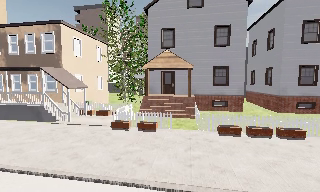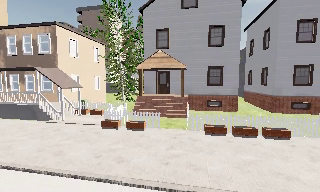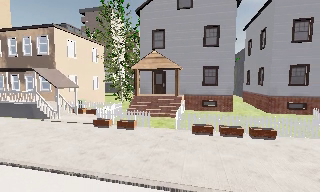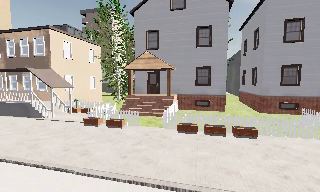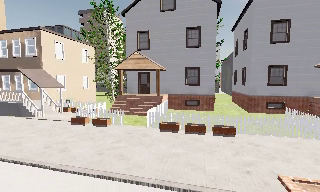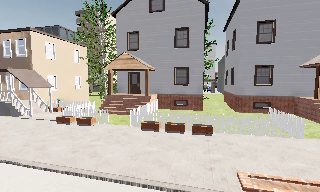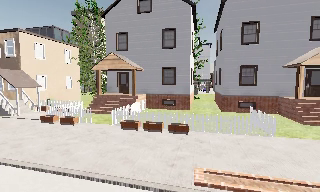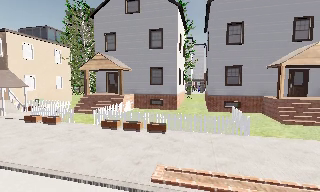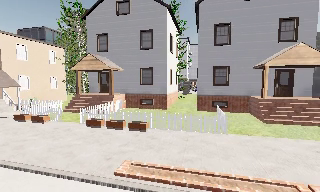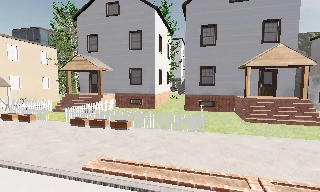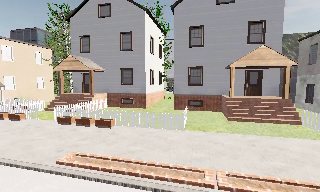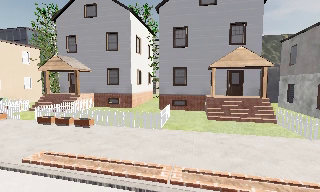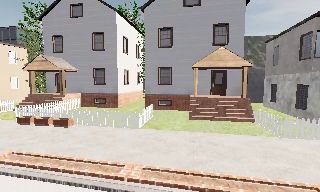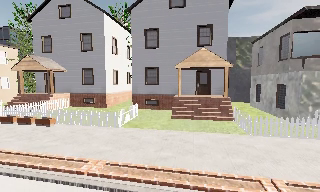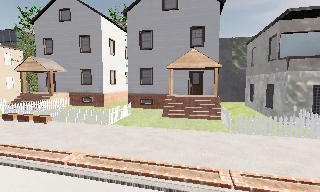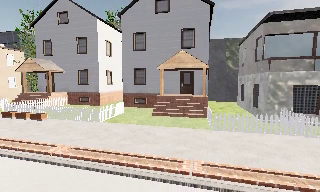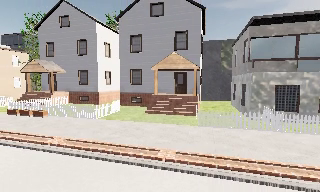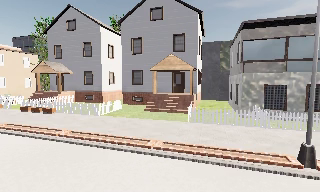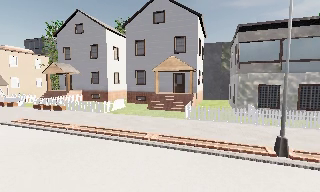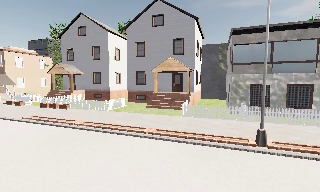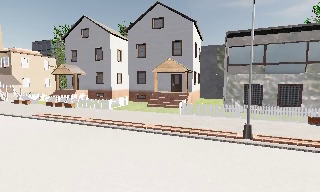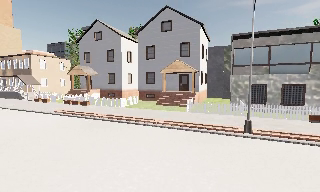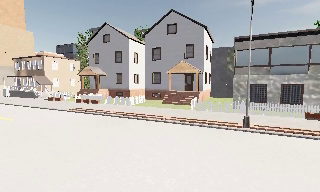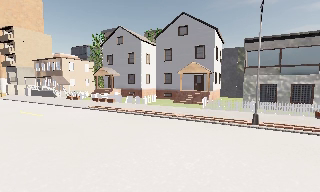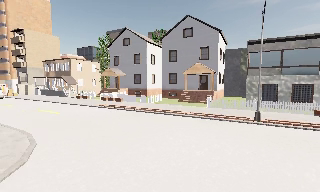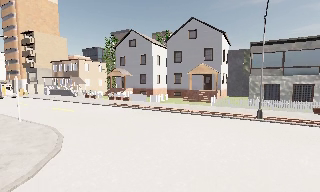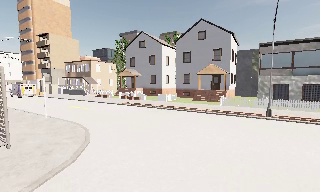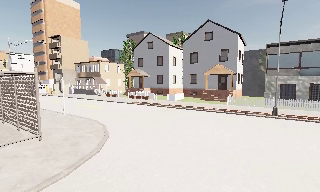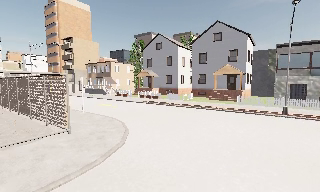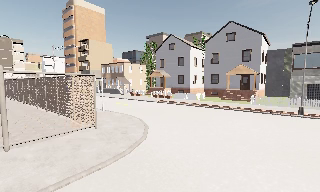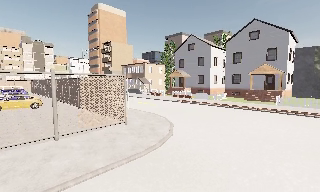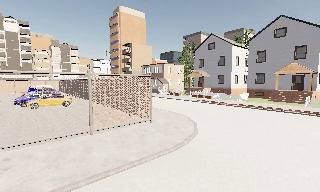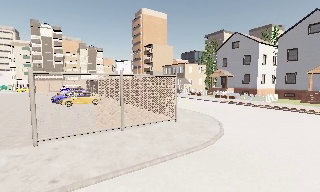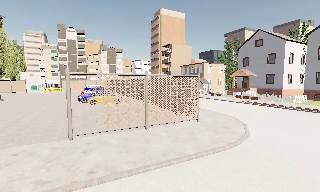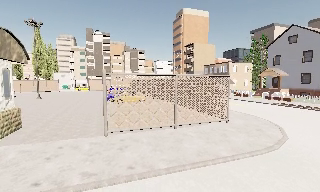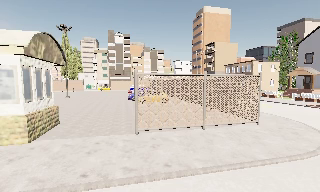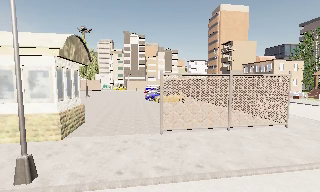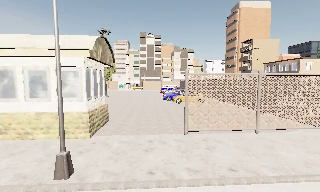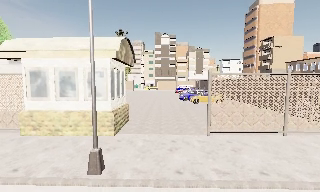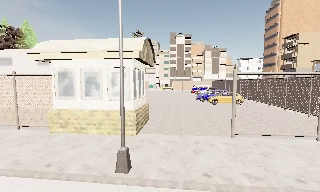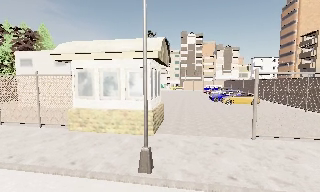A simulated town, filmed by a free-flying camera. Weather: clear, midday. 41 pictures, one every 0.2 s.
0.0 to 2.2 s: The camera travels to its right, about 12 m, so close, fixed things drift to the left.
2.2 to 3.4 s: The camera travels to its right and backward, about 7 m, so close, fixed things drift to the left.
3.4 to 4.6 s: The camera travels backward, about 6 m, so what stands in front gets smaller.
4.6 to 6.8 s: The scene slides to the right, as the camera pans about 45 degrees to its left. It travels backward and to its left, about 8 m. It loses speed.
6.8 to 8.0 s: The camera swings to its left by about 30 degrees, and the scene slides to the right. It travels to its left, about 3 m, so close, fixed things drift to the right.
The film runs forward here.
